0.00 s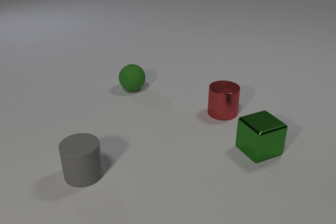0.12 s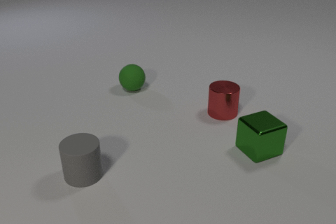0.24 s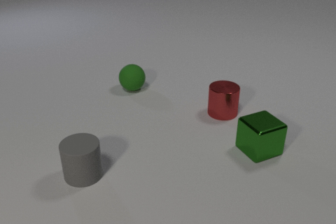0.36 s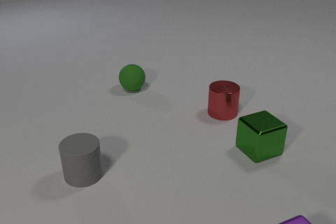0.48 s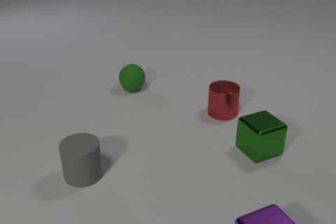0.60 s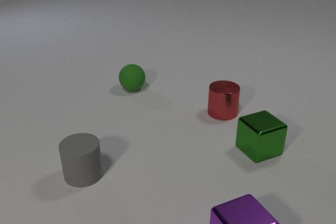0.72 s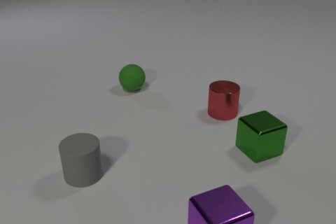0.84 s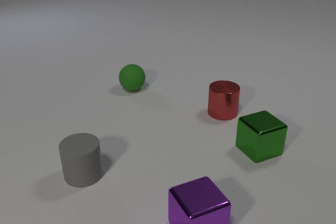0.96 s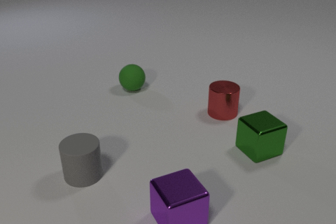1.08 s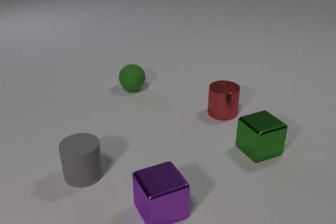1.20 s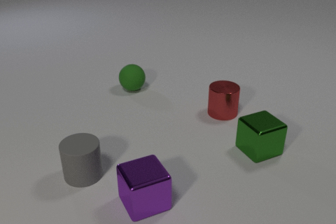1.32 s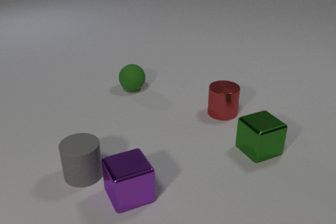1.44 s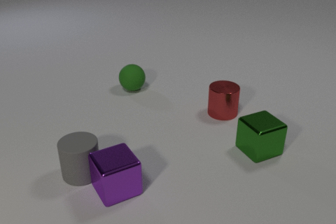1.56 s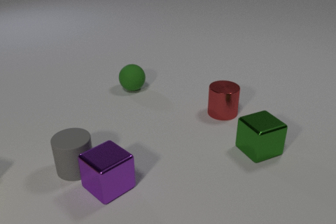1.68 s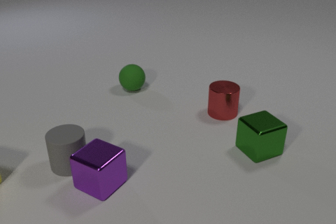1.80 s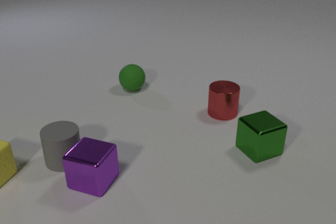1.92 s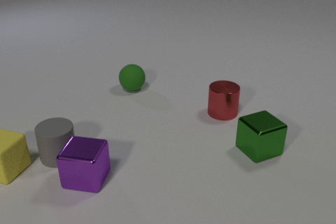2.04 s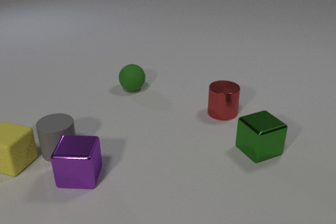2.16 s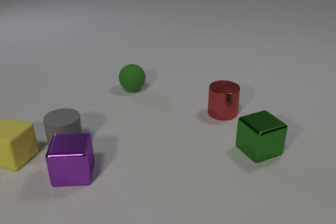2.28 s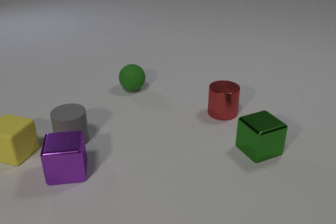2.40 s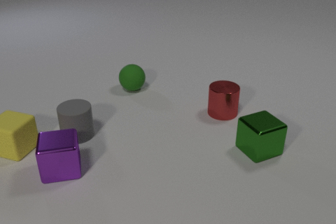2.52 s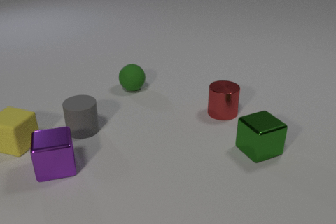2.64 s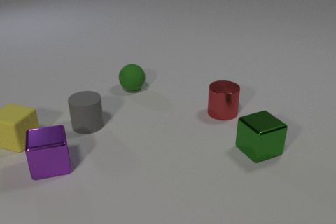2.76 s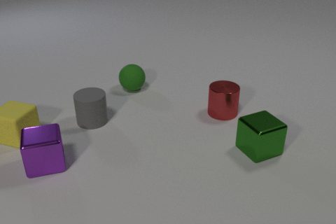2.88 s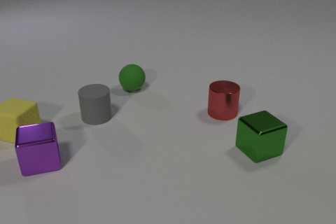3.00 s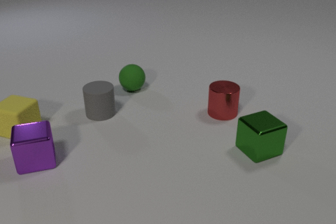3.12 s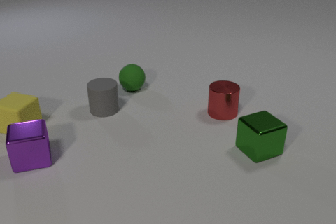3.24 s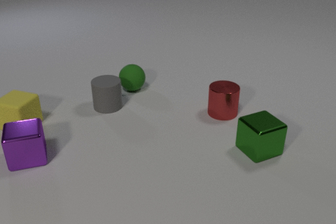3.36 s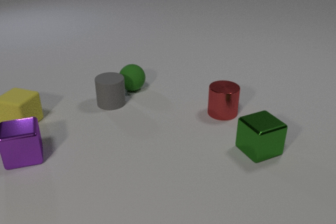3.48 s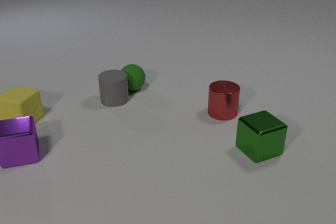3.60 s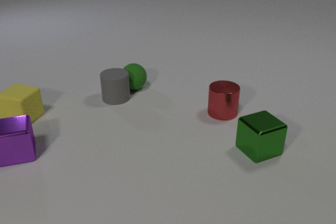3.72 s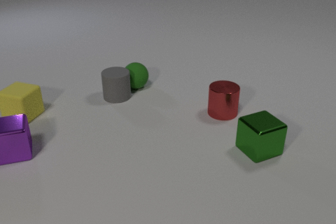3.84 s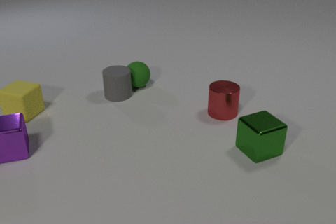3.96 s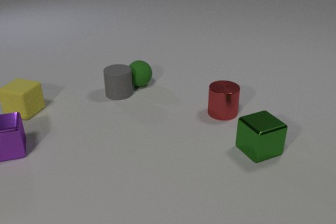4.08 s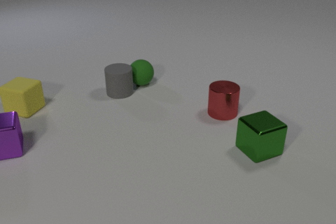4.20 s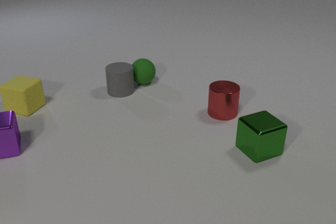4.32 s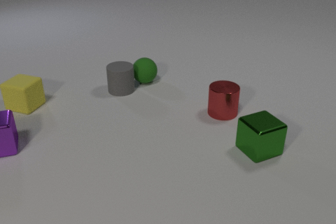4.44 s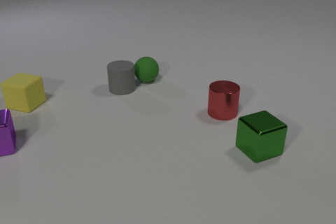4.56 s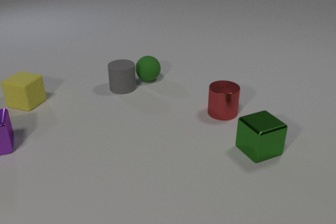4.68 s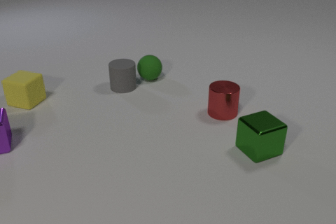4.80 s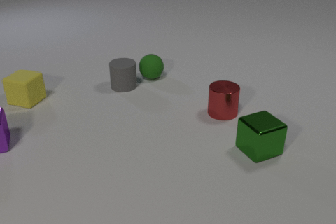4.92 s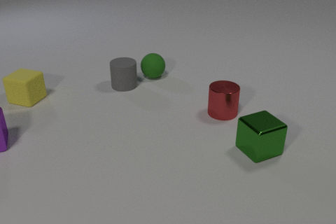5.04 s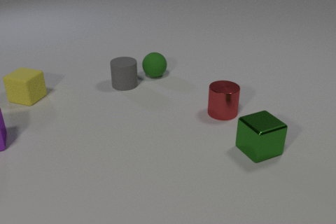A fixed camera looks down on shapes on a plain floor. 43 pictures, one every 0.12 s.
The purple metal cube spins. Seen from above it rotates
counterclockwise.
The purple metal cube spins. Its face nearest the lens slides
to the right.
0.00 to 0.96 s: The purple metal cube comes in at the bottom edge, slides to the left.
0.96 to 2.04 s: The purple metal cube slides to the left and away from the camera, spins so that its near face slides to the right, counterclockwise seen from above. The gray rubber cylinder slides away from the camera and to the left. The yellow rubber cube comes in at the left edge, slides to the right and away from the camera. The purple metal cube and the gray rubber cylinder collide. The gray rubber cylinder and the yellow rubber cube collide.
2.04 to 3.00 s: The purple metal cube slides to the left and away from the camera, spins counterclockwise seen from above by about 15 degrees, its near face sliding to the right. The gray rubber cylinder slides away from the camera and to the right. The yellow rubber cube slides away from the camera.
3.00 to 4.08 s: The purple metal cube slides away from the camera and to the left. The gray rubber cylinder slides away from the camera and to the right. The yellow rubber cube slides away from the camera. The green rubber sphere rolls away from the camera and to the right. The gray rubber cylinder and the green rubber sphere collide.
4.08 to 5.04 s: The purple metal cube slides away from the camera and to the left. The gray rubber cylinder slides away from the camera. The yellow rubber cube slides away from the camera. The green rubber sphere rolls away from the camera and to the right.
How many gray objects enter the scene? 0.
Are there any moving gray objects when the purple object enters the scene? no.
What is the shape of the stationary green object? cube.
